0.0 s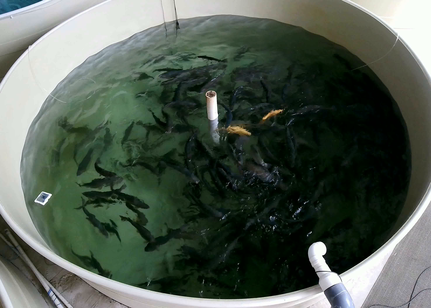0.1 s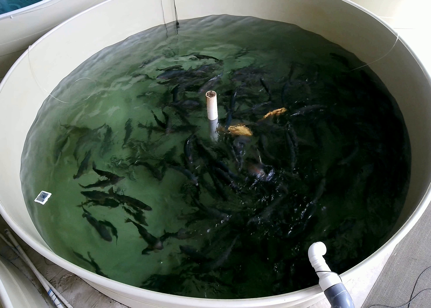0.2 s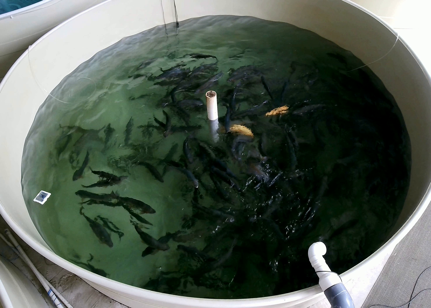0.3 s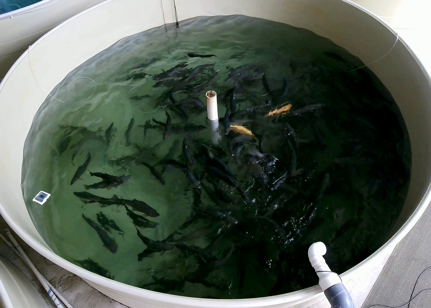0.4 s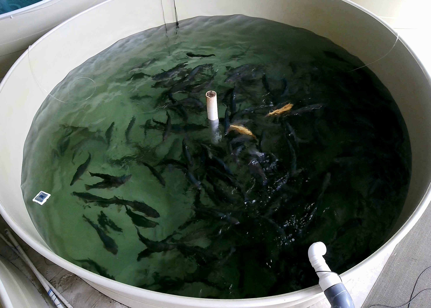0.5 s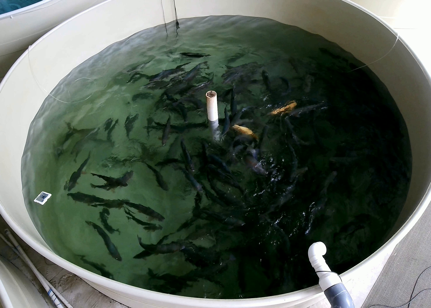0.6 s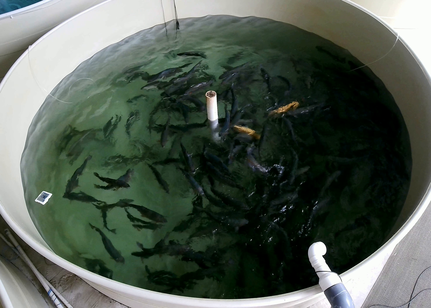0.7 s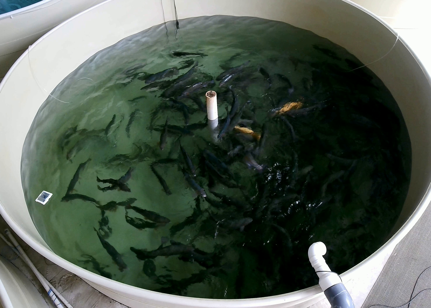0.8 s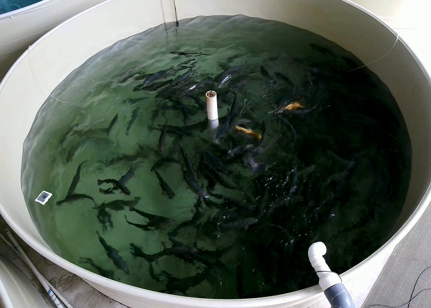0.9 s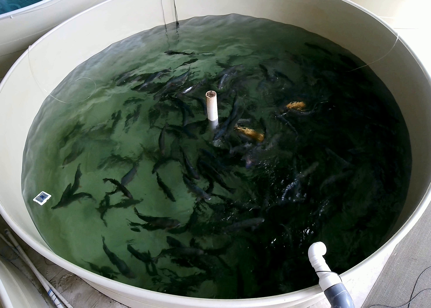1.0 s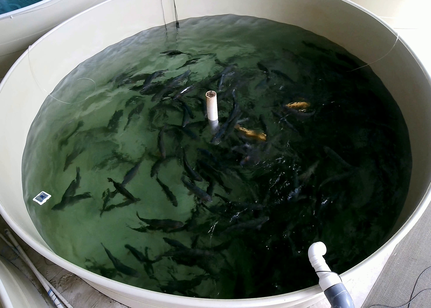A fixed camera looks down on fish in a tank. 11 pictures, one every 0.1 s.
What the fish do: Foraging.
